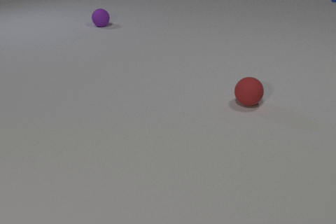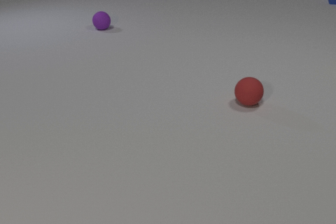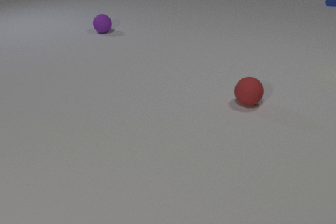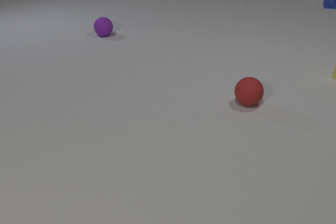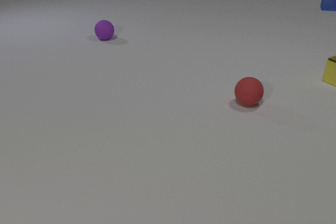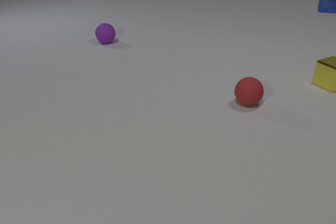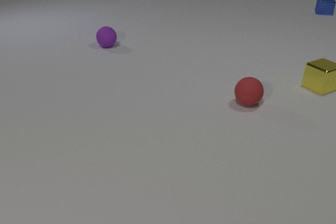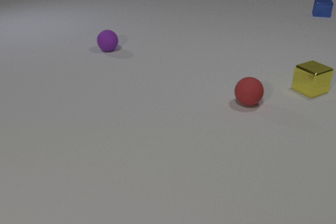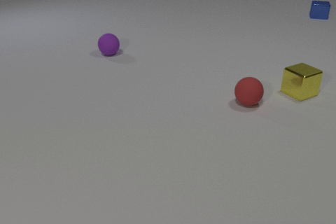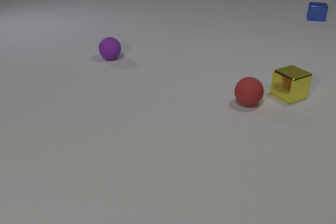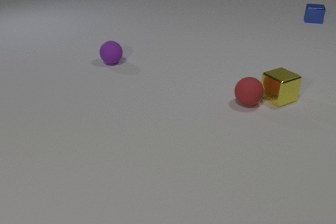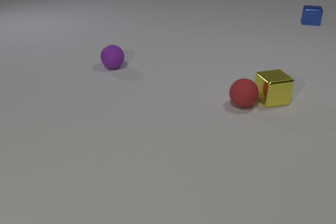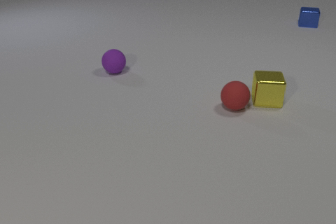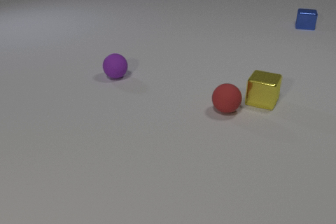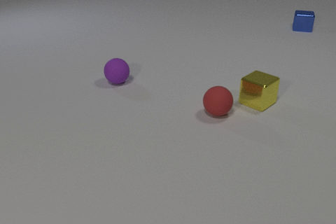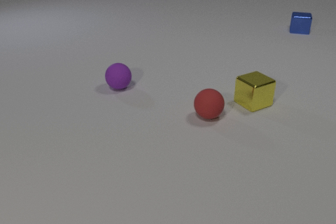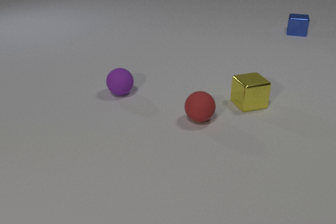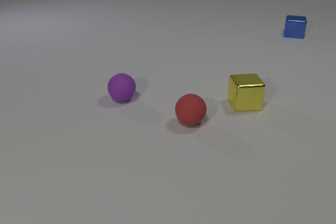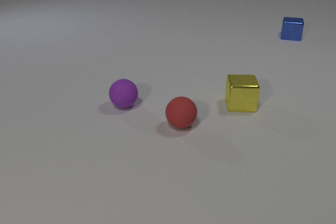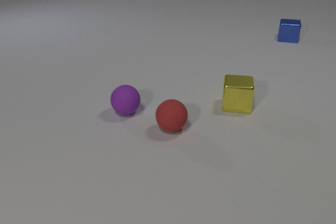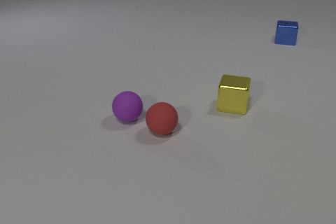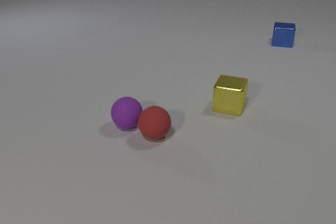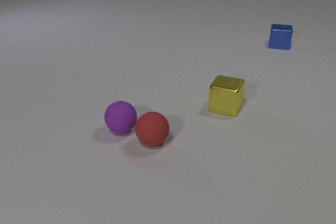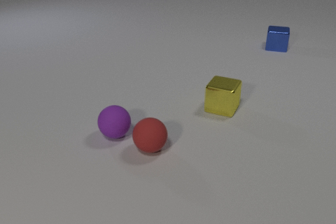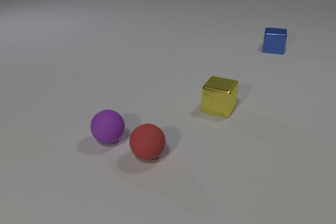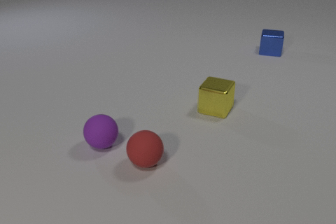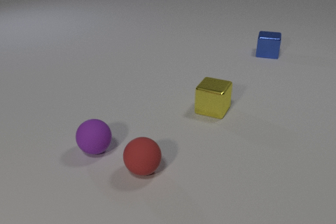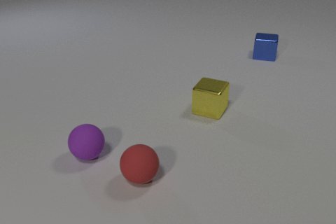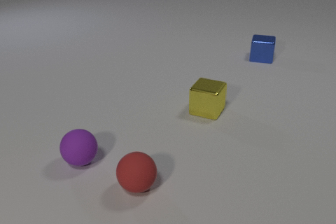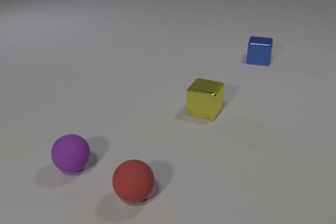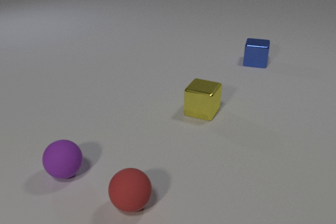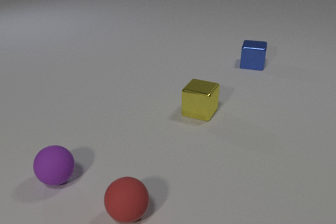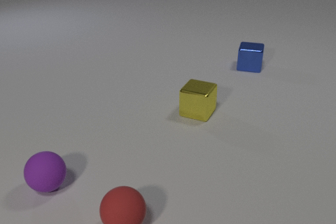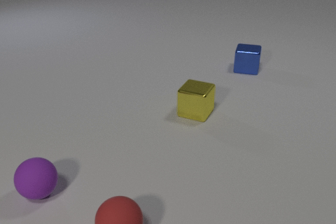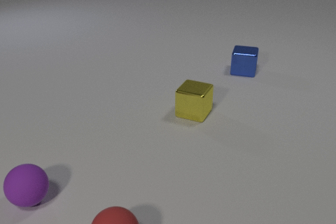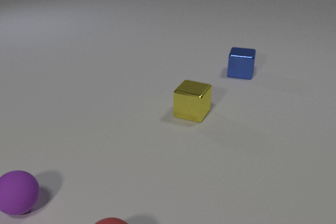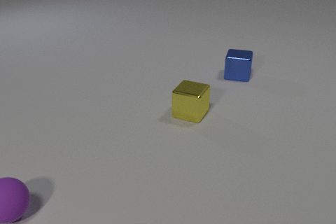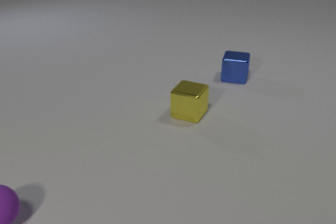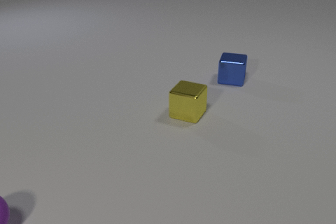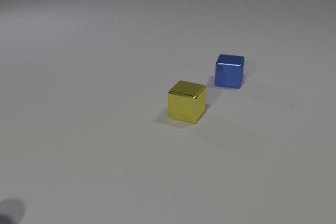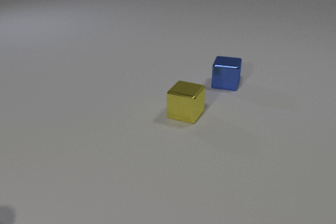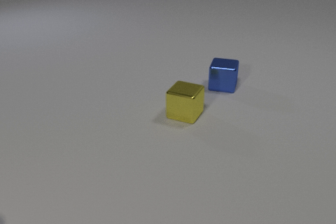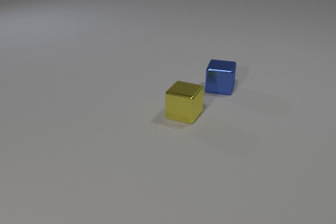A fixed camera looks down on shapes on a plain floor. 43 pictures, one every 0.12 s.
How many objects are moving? 4.
What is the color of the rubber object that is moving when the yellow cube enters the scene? purple.
What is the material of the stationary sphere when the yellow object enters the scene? rubber.
0.00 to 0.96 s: The yellow metal cube comes in at the right edge, slides toward the camera and to the left. The blue metal cube slides toward the camera. The purple rubber sphere rolls toward the camera.
0.96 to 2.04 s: The yellow metal cube slides to the left and toward the camera, spins clockwise seen from above by about 105 degrees, its near face sliding to the left. The red rubber sphere rolls to the left and toward the camera. The blue metal cube slides toward the camera. The purple rubber sphere rolls toward the camera. The yellow metal cube and the red rubber sphere collide.
2.04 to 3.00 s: The yellow metal cube slides to the left and toward the camera, spins so that its near face slides to the left, clockwise seen from above. The red rubber sphere rolls toward the camera and to the left. The blue metal cube slides toward the camera. The purple rubber sphere rolls toward the camera. The red rubber sphere and the purple rubber sphere collide.
3.00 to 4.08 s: The yellow metal cube slides to the left and toward the camera. The red rubber sphere rolls toward the camera. The blue metal cube slides toward the camera and to the left. The purple rubber sphere rolls to the left and toward the camera.
4.08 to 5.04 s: The yellow metal cube slides to the left. The red rubber sphere rolls toward the camera, leaves at the bottom edge. The blue metal cube slides toward the camera and to the left. The purple rubber sphere rolls to the left and toward the camera, leaves at the left edge.
